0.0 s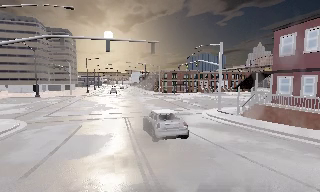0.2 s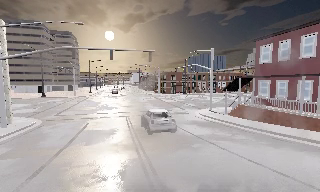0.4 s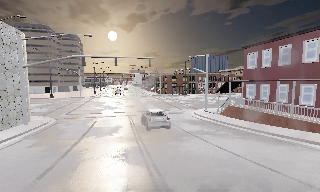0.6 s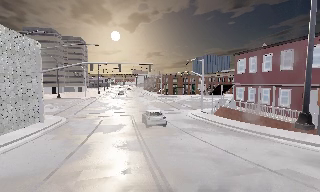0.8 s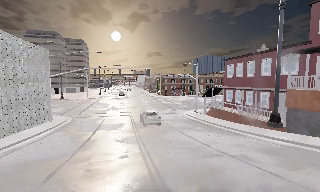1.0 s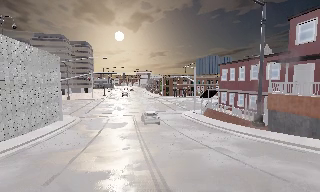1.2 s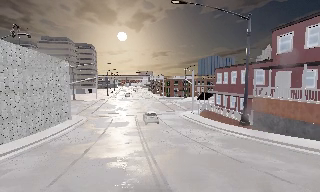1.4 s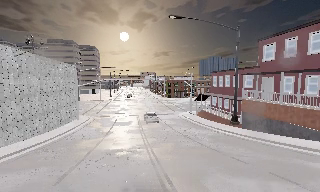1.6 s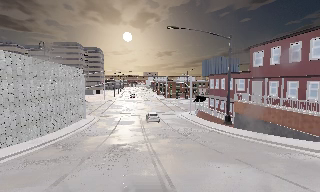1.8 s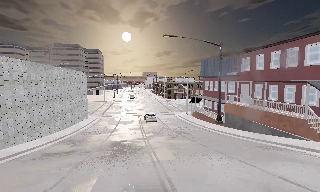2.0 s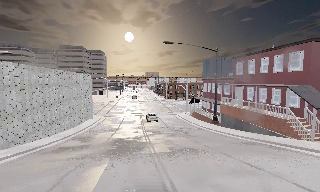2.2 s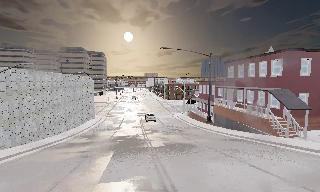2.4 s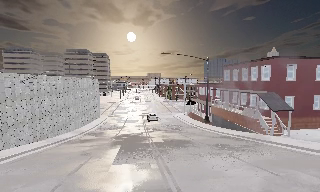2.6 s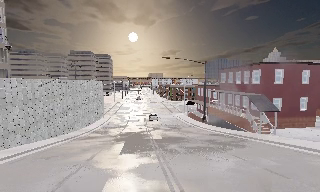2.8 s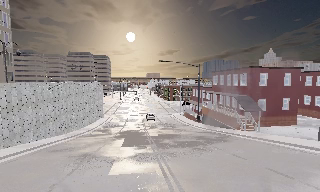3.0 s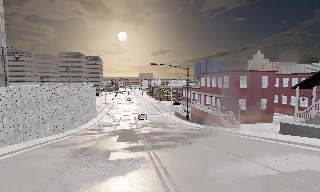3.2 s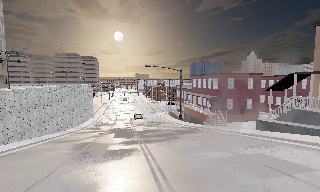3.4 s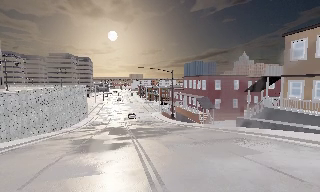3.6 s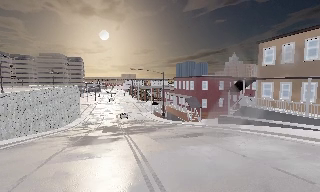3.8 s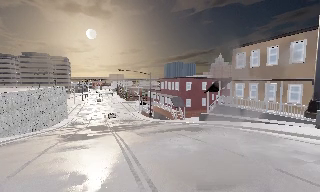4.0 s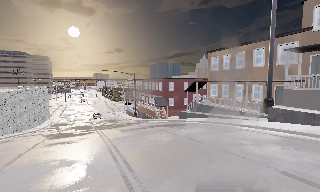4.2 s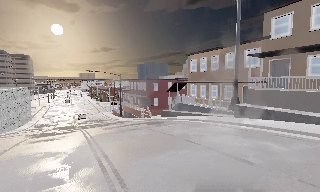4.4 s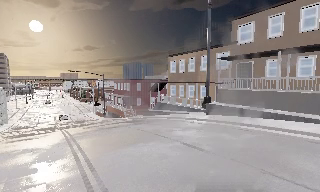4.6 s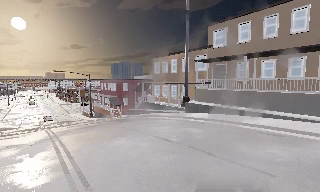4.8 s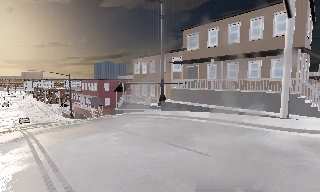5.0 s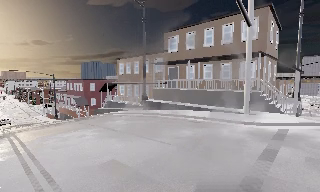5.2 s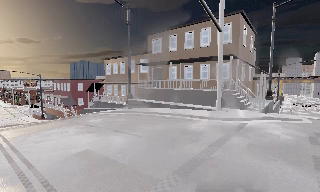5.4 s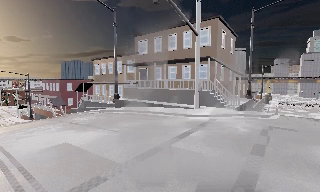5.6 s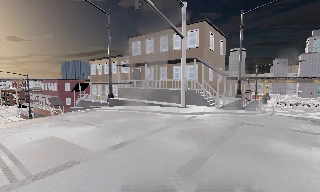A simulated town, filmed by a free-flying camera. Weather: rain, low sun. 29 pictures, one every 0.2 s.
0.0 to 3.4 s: The camera travels backward, about 30 m, so what stands in front gets smaller.
3.4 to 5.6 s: The camera swings to its right by about 40 degrees, and the scene slides to the left. It travels backward and to its right, about 13 m.
The film runs forward here.
